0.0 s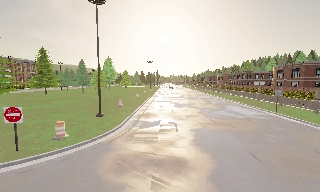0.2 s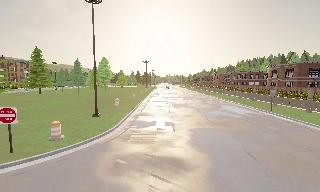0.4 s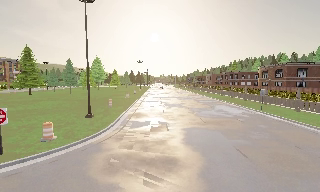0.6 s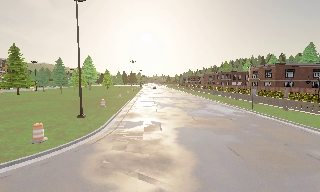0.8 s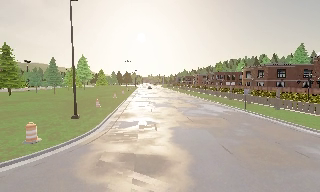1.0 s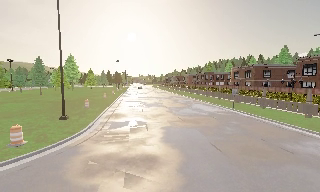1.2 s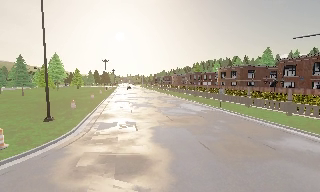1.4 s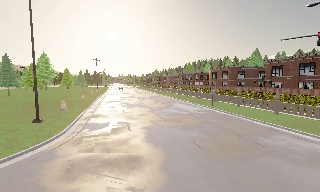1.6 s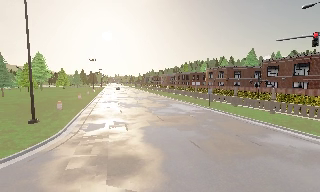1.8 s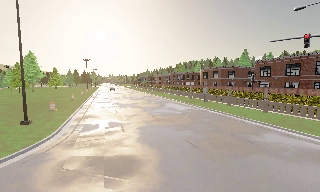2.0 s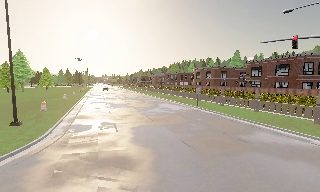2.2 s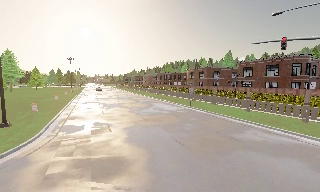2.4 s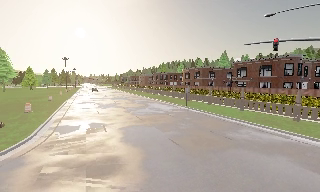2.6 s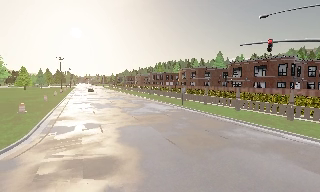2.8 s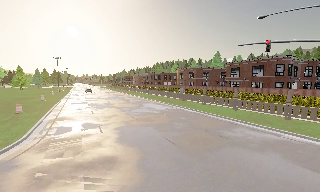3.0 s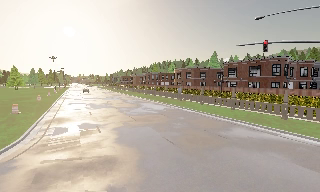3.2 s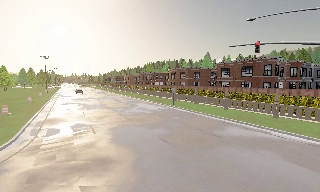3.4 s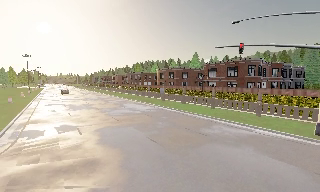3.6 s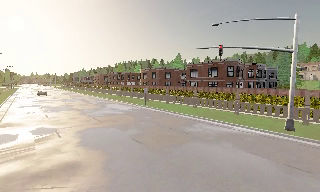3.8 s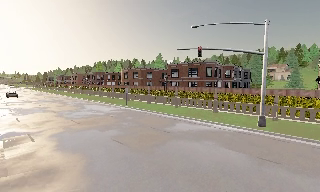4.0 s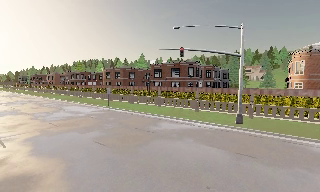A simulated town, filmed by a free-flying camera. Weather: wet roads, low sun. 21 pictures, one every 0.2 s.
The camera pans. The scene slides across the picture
to the left.
The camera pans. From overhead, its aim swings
clockwise.
0.0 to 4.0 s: The camera swings to its right by about 55 degrees, and the scene slides to the left. It travels backward and to its left, about 1 m.
The film runs backward here.
